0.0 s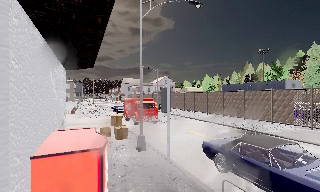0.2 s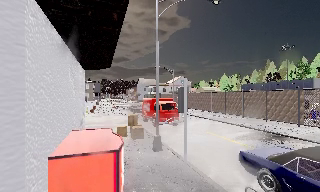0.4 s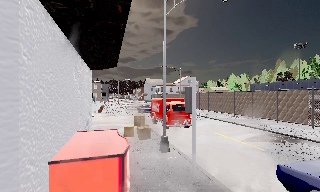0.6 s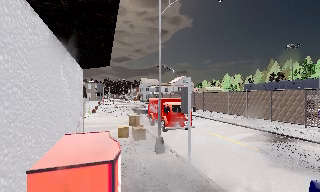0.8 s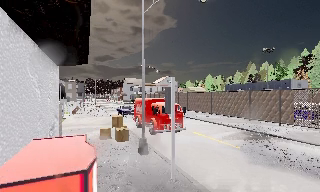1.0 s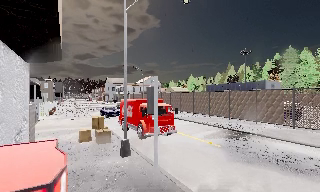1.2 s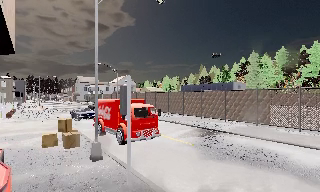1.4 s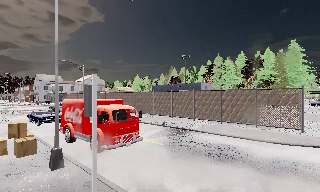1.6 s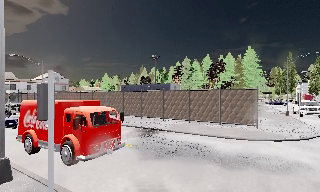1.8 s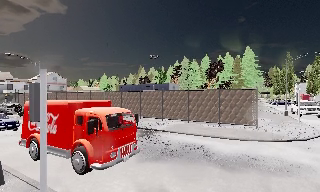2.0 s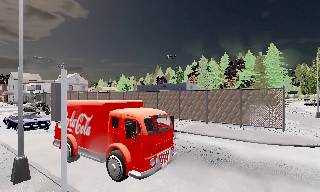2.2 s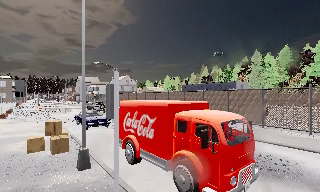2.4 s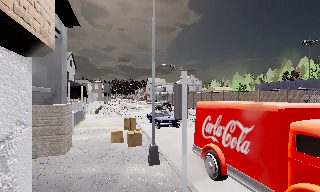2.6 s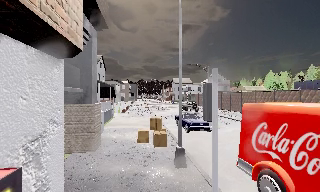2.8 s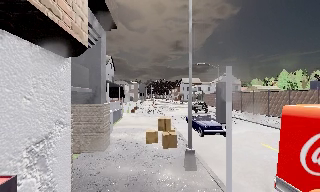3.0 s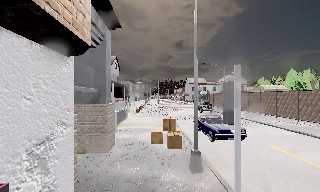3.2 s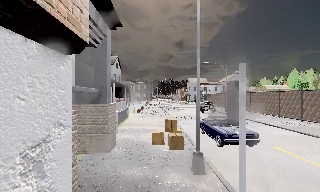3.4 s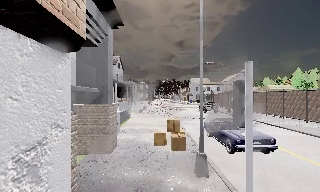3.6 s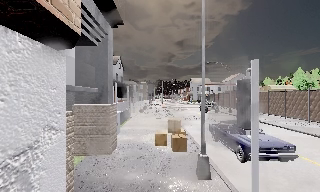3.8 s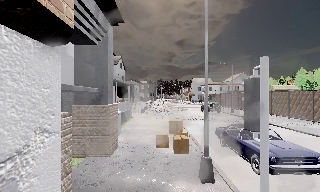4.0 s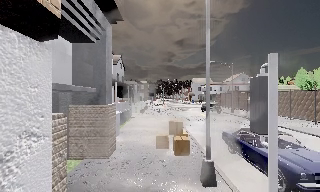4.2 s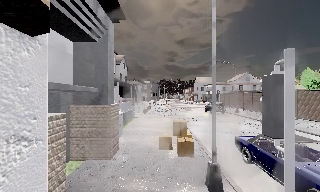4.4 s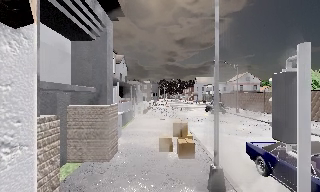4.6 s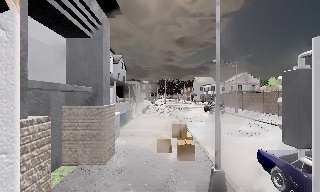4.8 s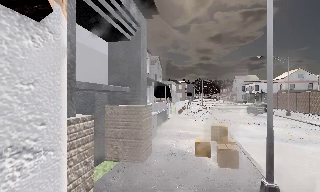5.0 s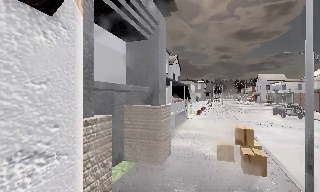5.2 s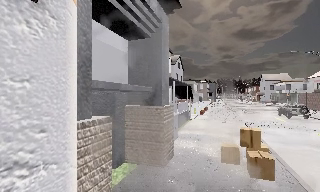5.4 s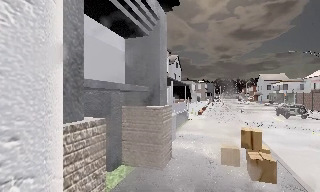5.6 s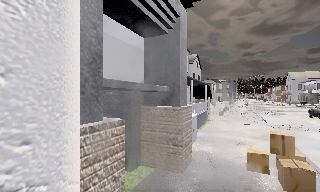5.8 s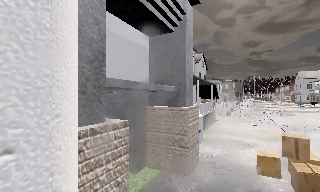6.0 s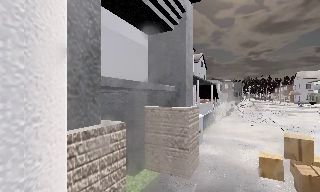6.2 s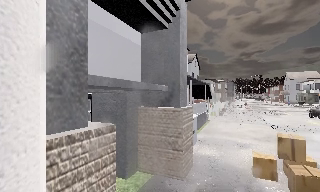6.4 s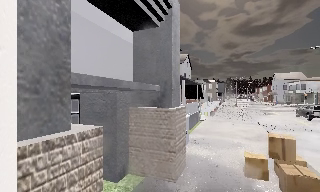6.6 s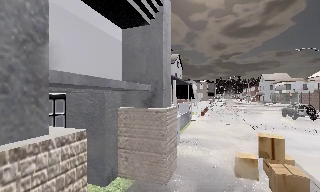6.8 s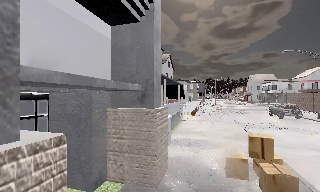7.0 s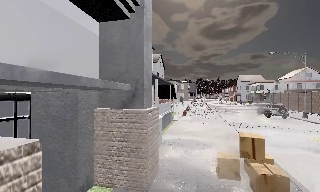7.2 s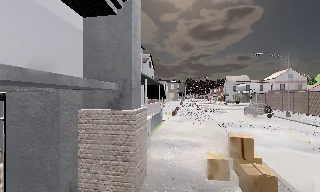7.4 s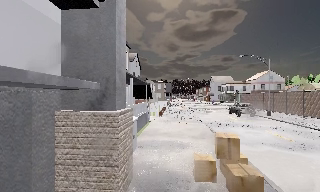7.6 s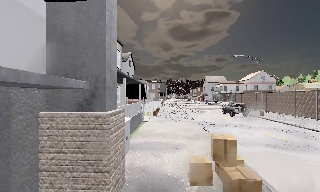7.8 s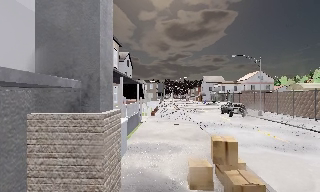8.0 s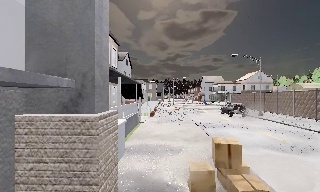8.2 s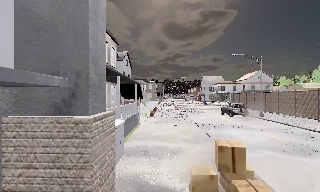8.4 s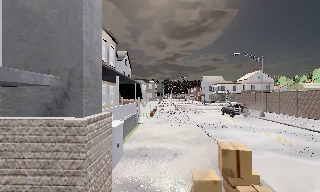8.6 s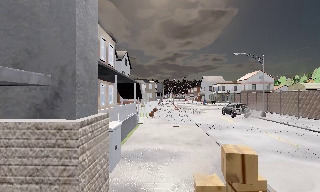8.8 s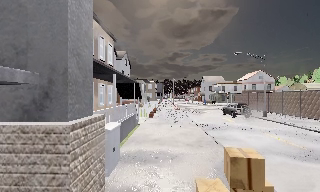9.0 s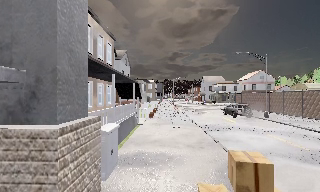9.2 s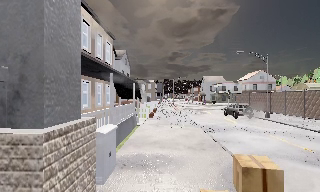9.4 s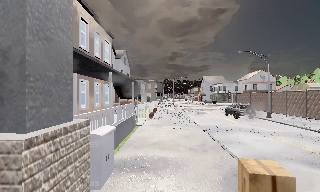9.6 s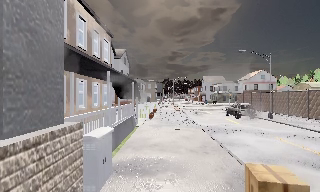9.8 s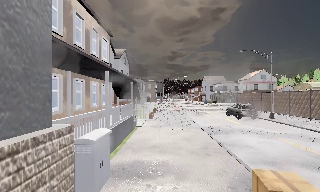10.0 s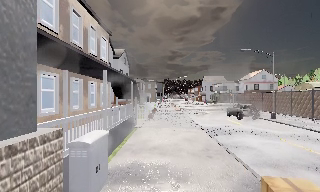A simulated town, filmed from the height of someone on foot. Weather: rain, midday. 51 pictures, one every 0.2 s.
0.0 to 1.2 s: The camera pans to its right, which is clockwise from overhead, by about 15 degrees. It travels forward, about 0.5 m, so what stands in front looms larger.
1.2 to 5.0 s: The camera swings to its left by about 60 degrees, and the scene slides to the right. It travels forward, about 3 m.
5.0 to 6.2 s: The camera travels forward, about 1 m, so what stands in front looms larger.
6.2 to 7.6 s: The camera swings to its right by about 25 degrees, and the scene slides to the left. It travels forward, about 1 m, so what stands in front looms larger.
7.6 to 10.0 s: The camera travels forward, about 3 m, so what stands in front looms larger.
The film runs forward here.
